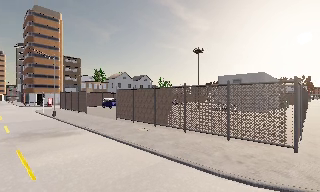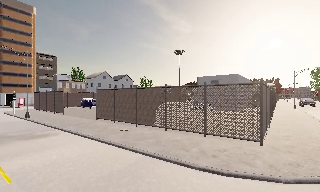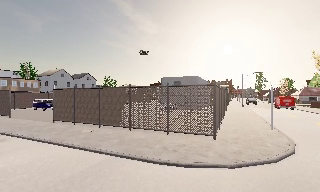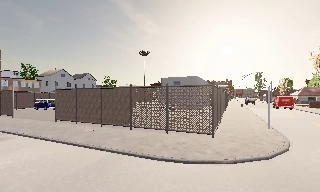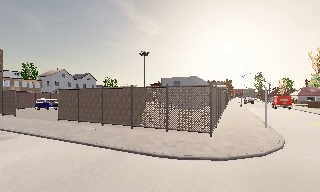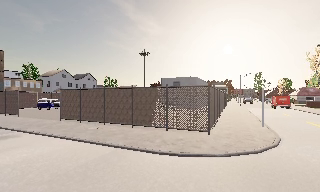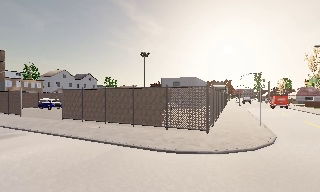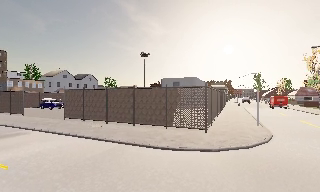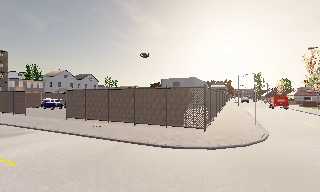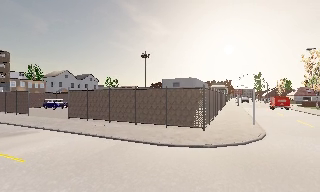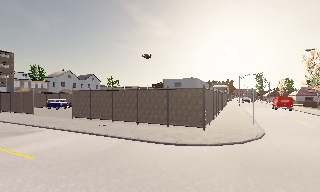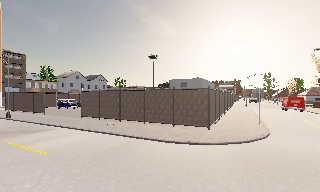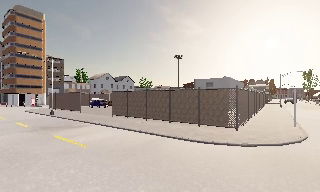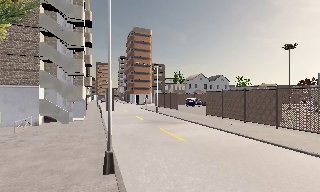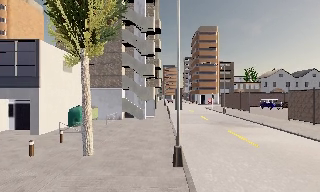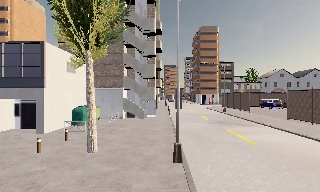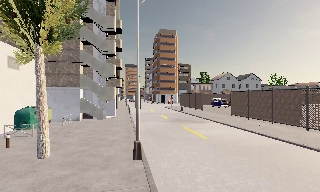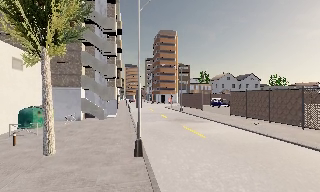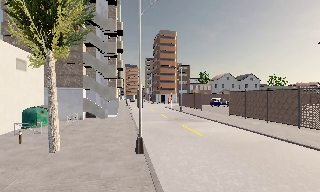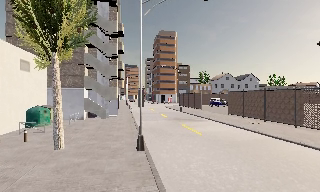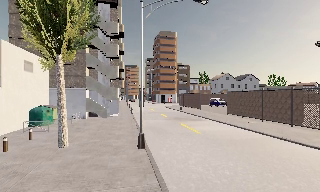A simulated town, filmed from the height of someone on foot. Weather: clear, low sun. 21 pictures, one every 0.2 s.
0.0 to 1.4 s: The camera pans to its right, which is clockwise from overhead, by about 20 degrees. It travels backward, about 2.5 m, so what stands in front gets smaller.
1.4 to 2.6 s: The camera pans to its left, which is counterclockwise from overhead, by about 45 degrees. It travels backward, about 2 m.
2.6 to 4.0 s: The camera travels backward, about 2.5 m, so what stands in front gets smaller.
The film runs backward here.
